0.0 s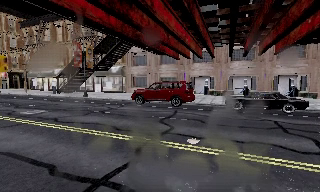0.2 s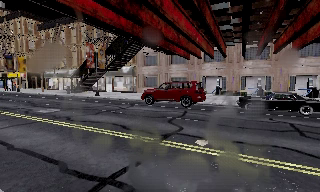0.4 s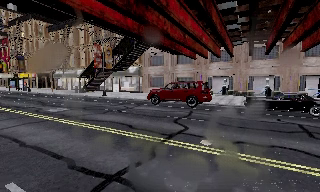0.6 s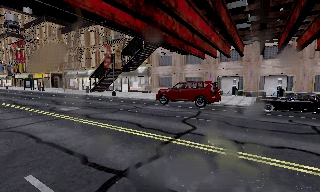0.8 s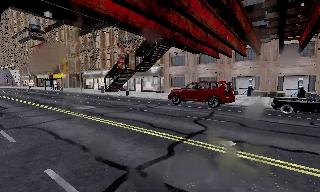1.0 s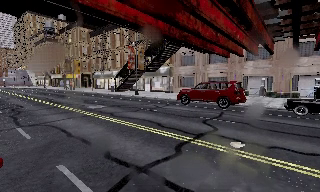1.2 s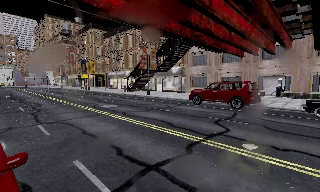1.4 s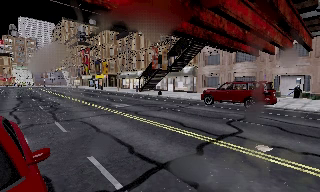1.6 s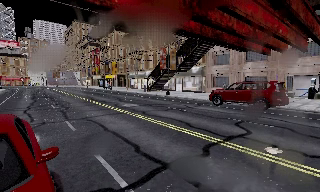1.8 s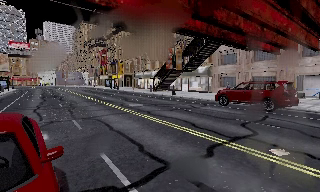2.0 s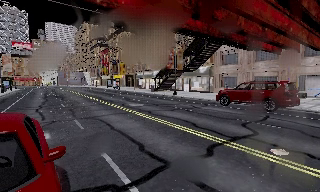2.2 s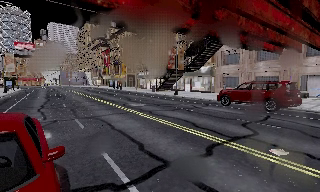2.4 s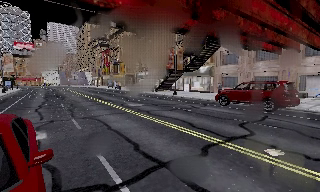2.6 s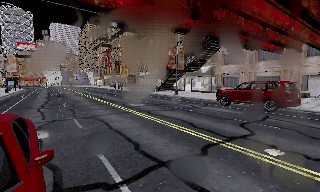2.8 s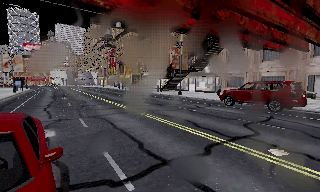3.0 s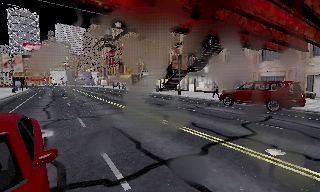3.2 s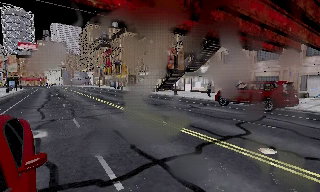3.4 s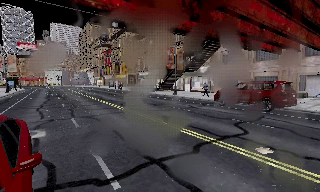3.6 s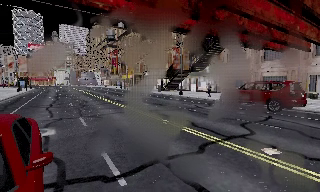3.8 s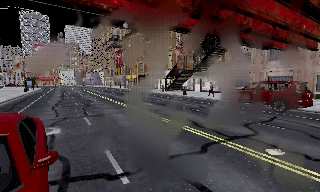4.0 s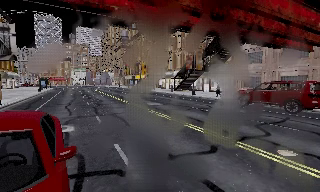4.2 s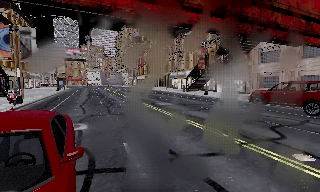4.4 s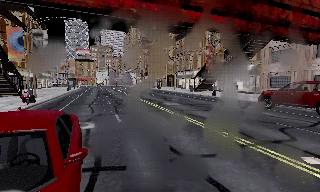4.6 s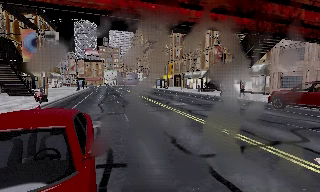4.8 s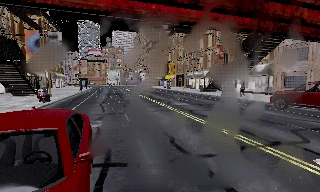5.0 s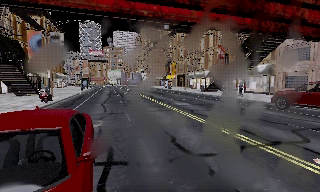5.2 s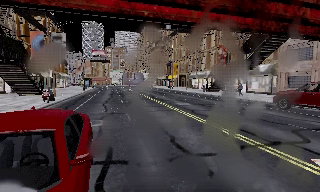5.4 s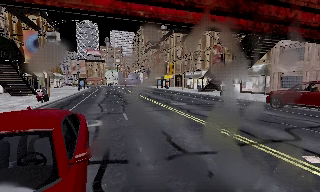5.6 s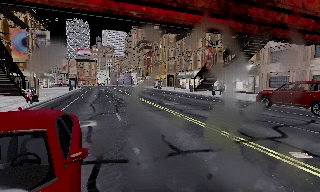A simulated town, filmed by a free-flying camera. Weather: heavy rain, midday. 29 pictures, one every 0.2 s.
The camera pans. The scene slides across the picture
to the right.
The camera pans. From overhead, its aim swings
counterclockwise.
0.0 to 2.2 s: The camera pans to its left, which is counterclockwise from overhead, by about 30 degrees.
2.2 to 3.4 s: The camera shifts only a little, or ends up much as it began.
3.4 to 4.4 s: The camera pans to its left, which is counterclockwise from overhead, by about 15 degrees.
4.4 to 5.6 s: The camera shifts only a little, or ends up much as it began.
The film runs forward here.
